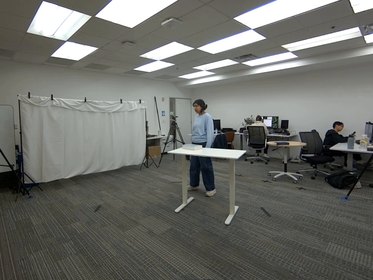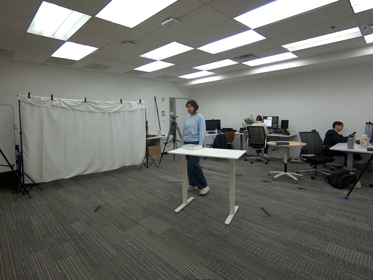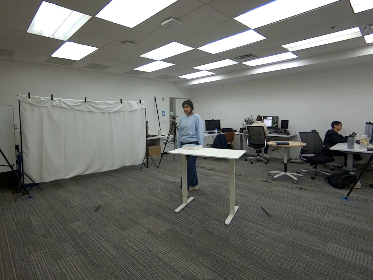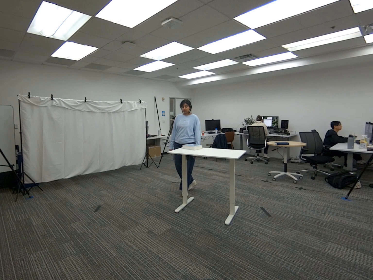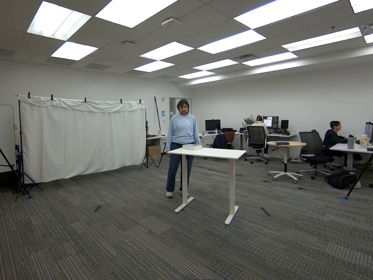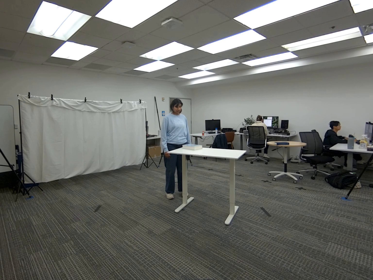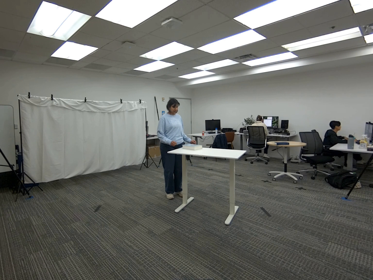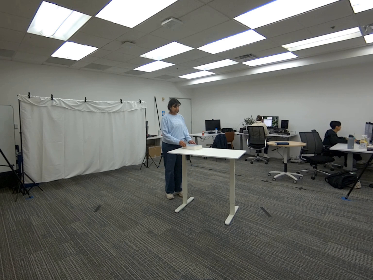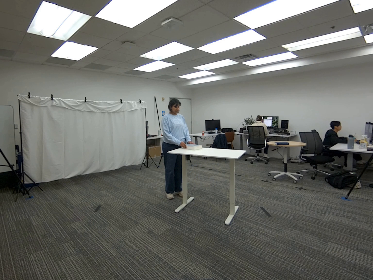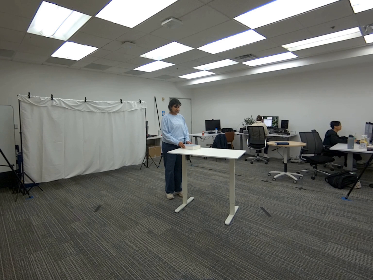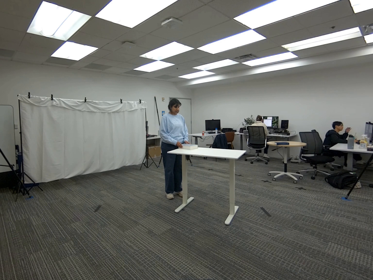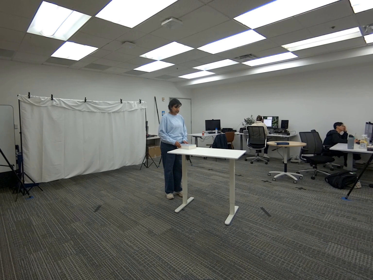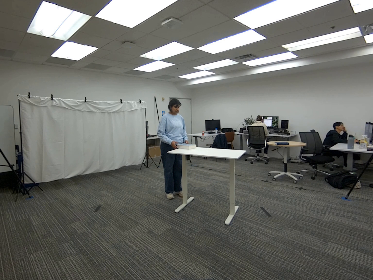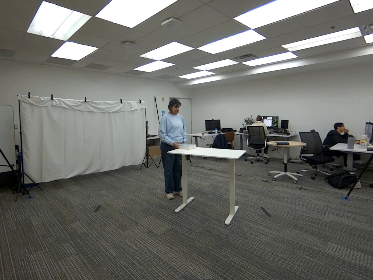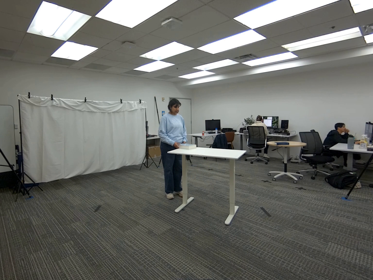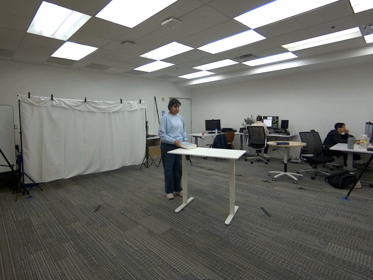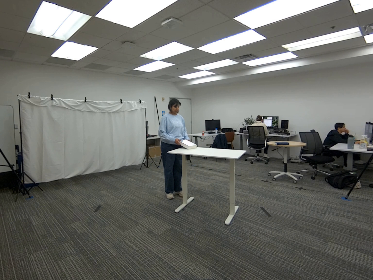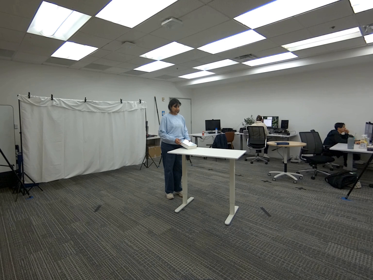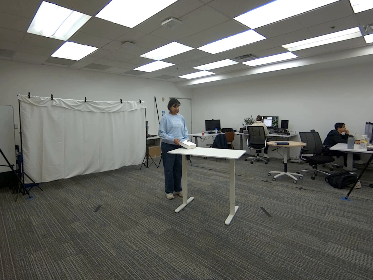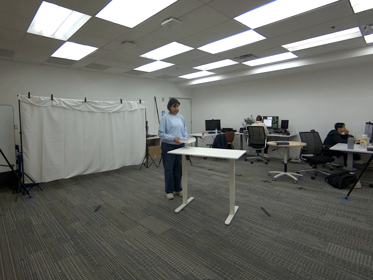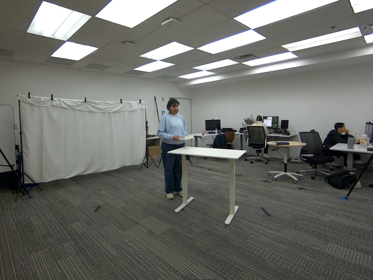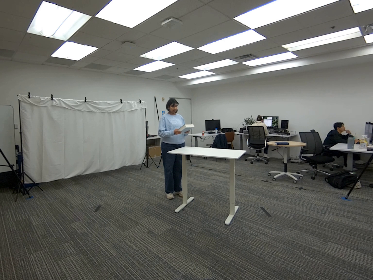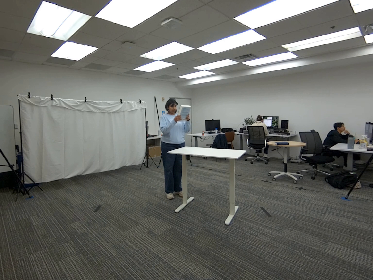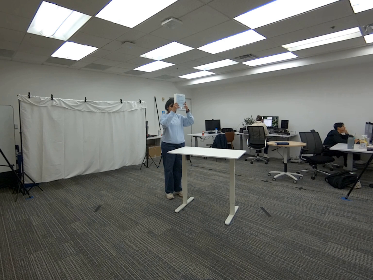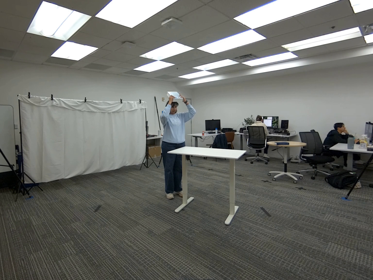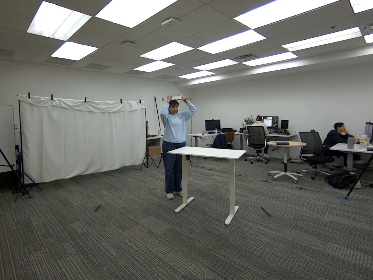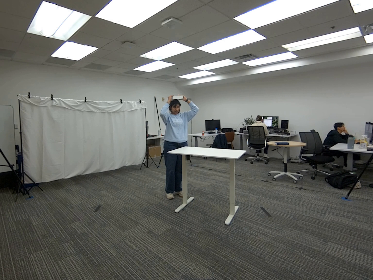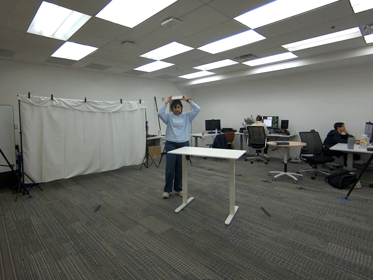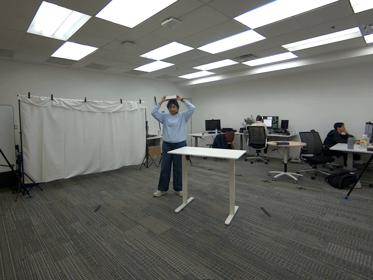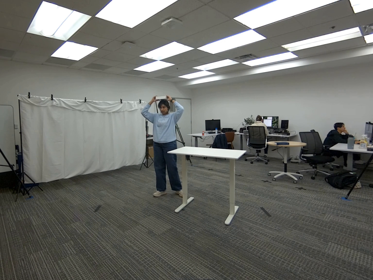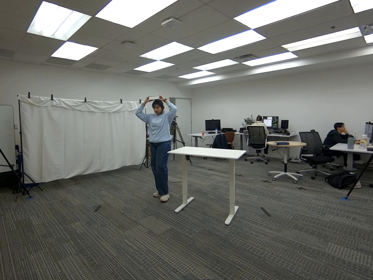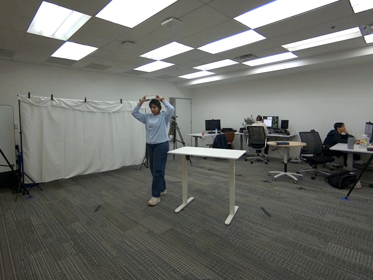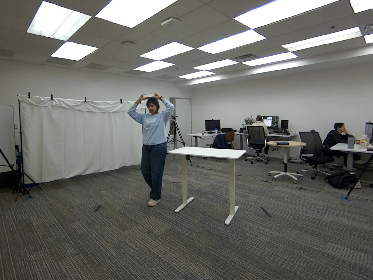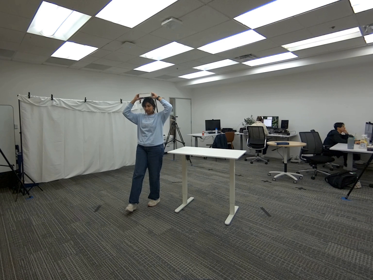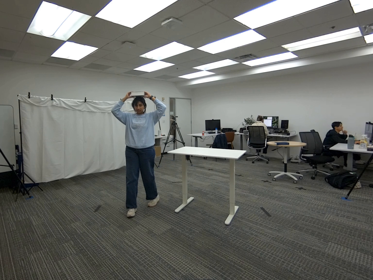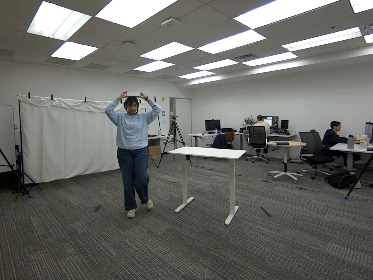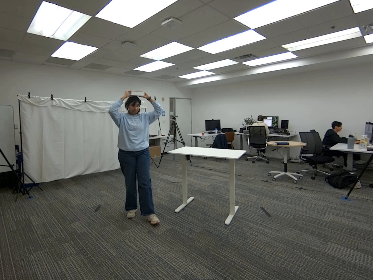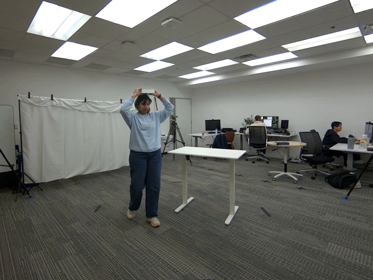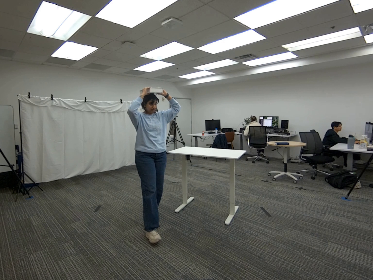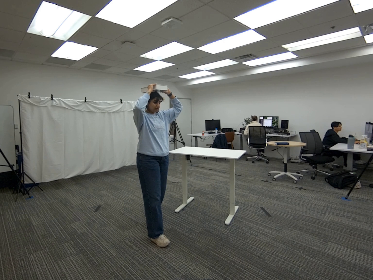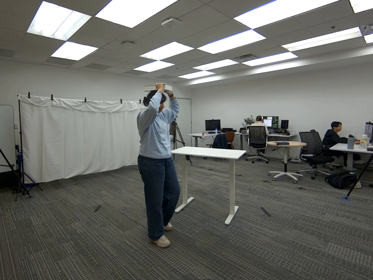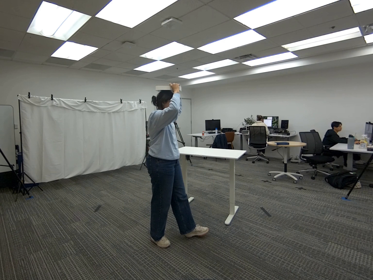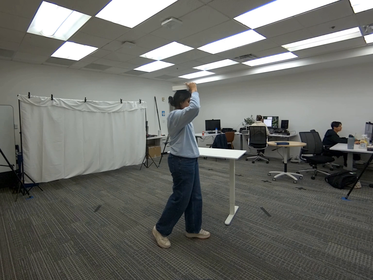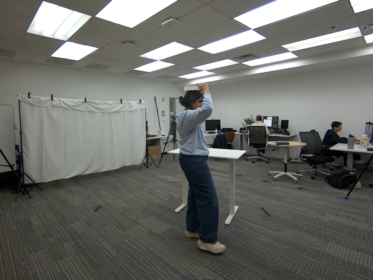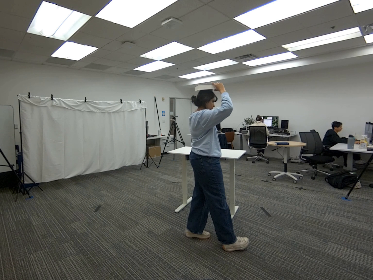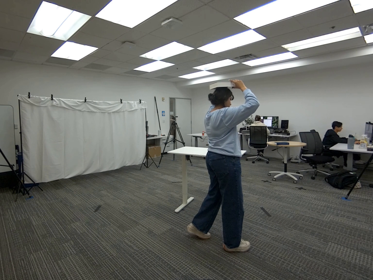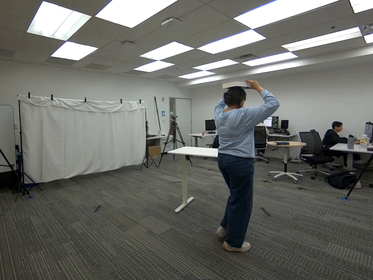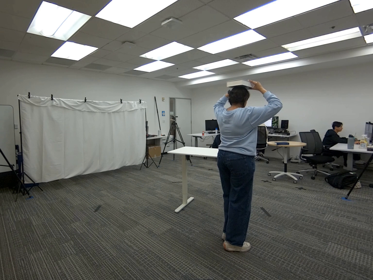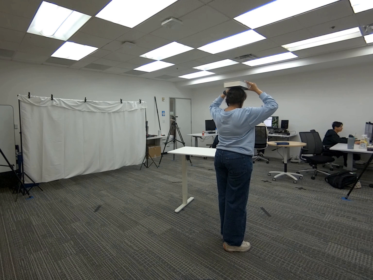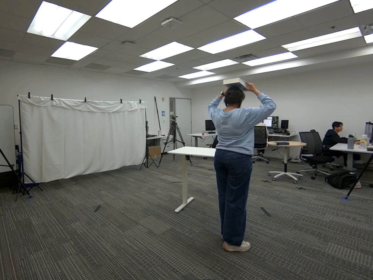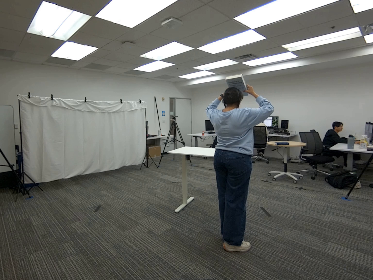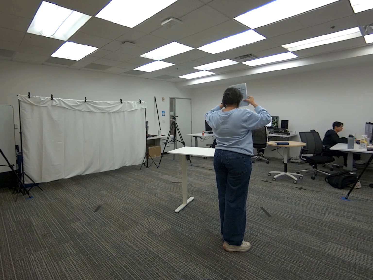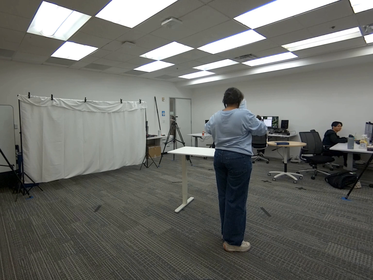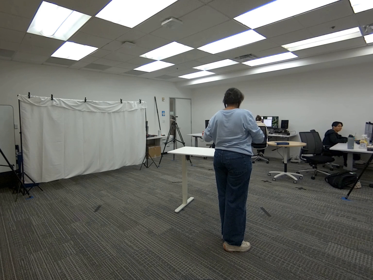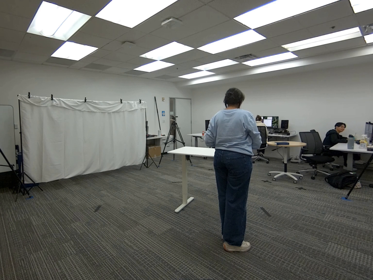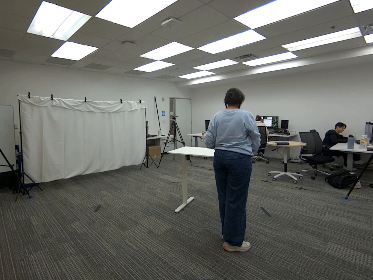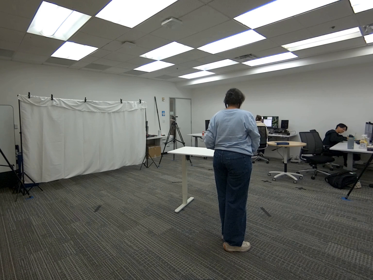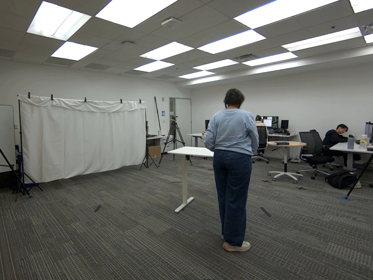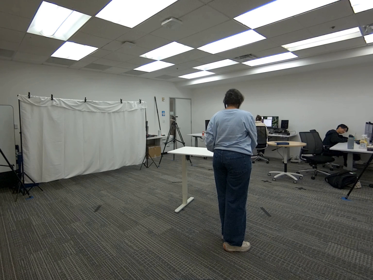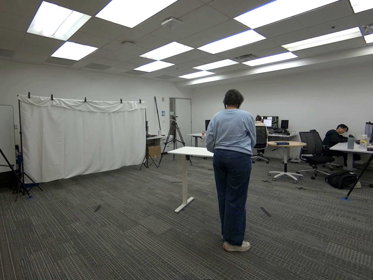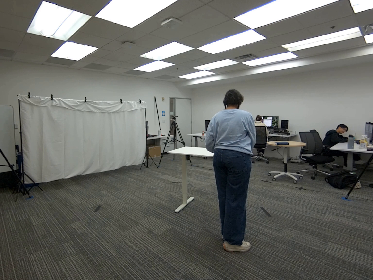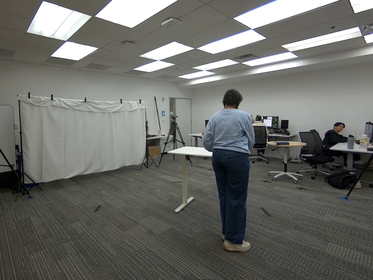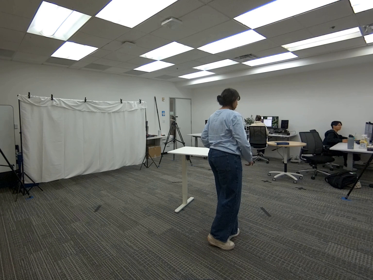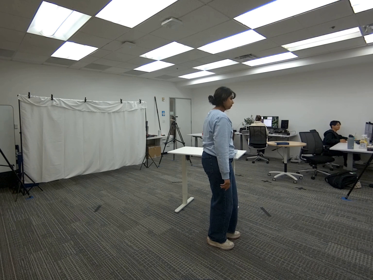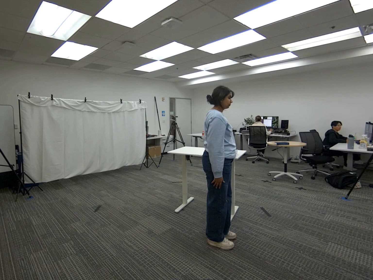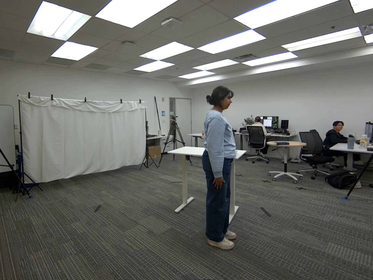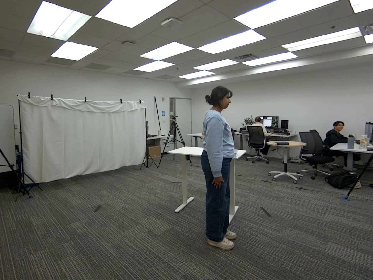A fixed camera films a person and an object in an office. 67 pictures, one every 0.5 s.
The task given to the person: Walk to the light blue book on the white desk. Pick it up with both hands, place it carefully on your head while holding it, walk around, and then return the book to the white desk.
